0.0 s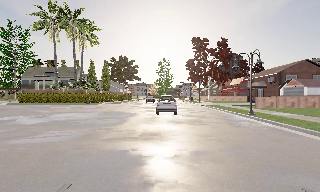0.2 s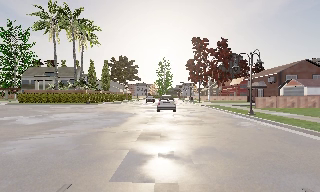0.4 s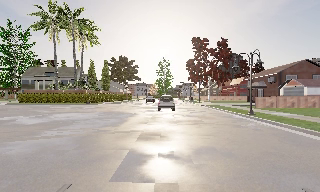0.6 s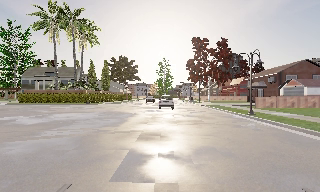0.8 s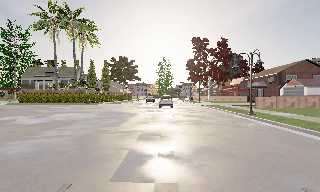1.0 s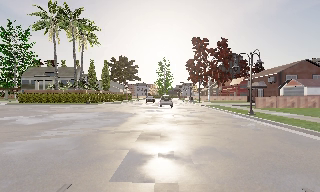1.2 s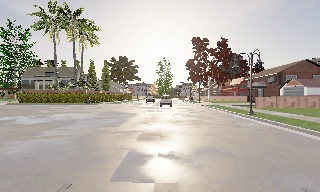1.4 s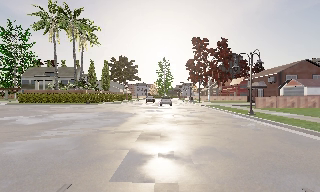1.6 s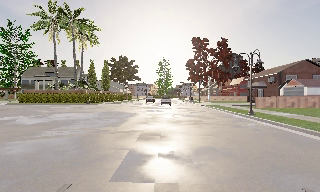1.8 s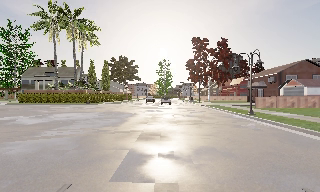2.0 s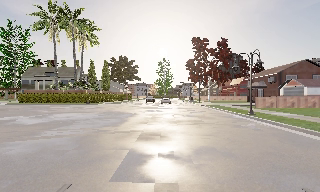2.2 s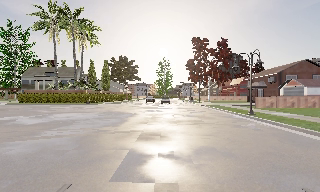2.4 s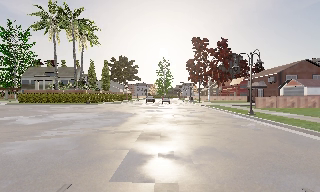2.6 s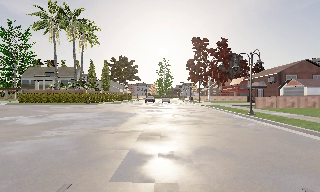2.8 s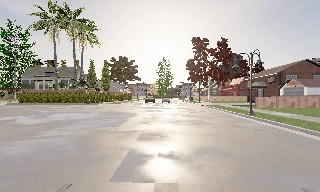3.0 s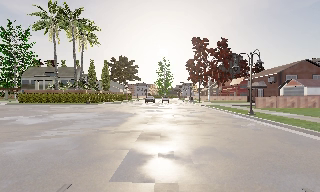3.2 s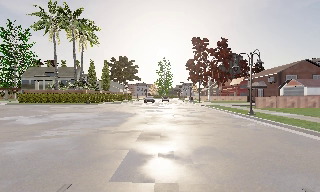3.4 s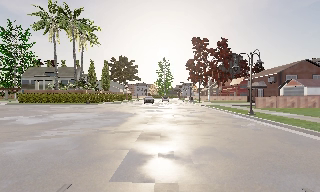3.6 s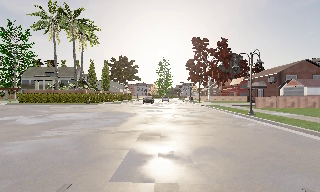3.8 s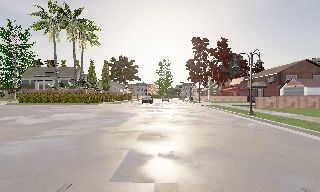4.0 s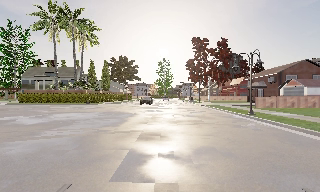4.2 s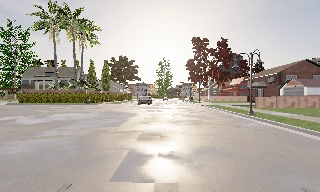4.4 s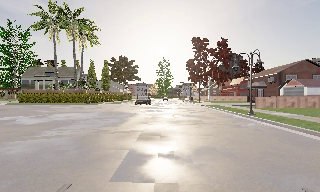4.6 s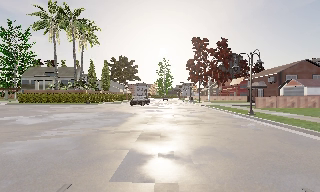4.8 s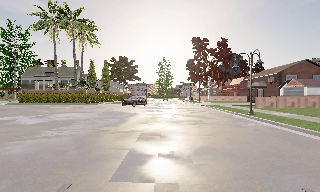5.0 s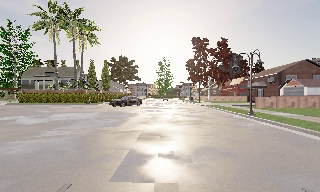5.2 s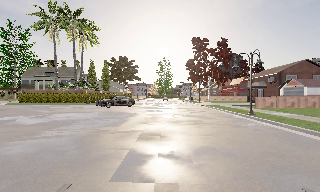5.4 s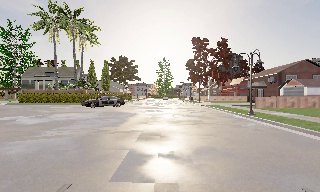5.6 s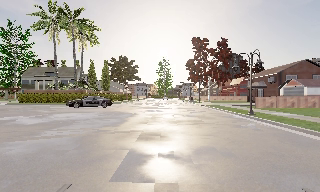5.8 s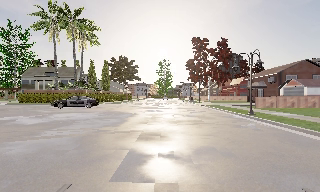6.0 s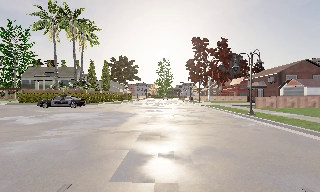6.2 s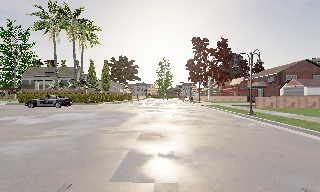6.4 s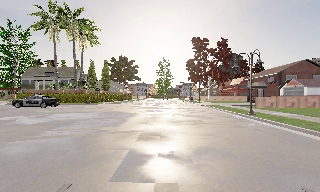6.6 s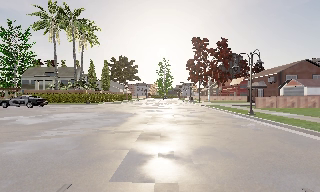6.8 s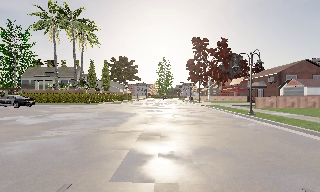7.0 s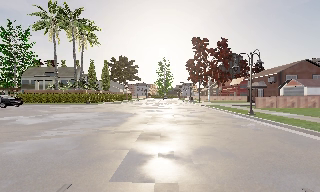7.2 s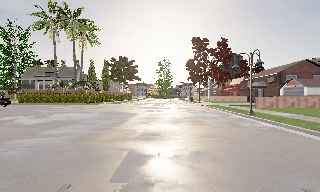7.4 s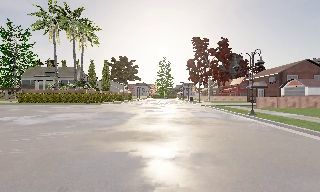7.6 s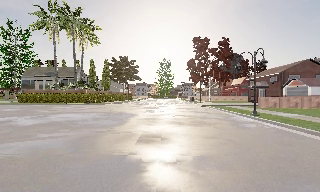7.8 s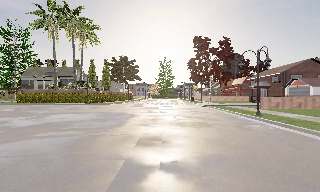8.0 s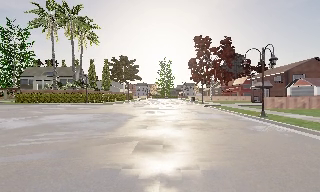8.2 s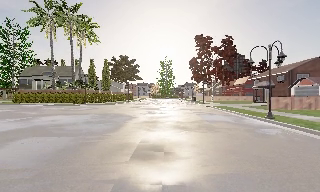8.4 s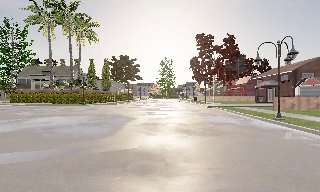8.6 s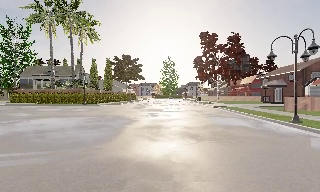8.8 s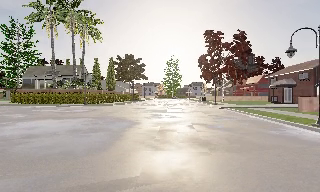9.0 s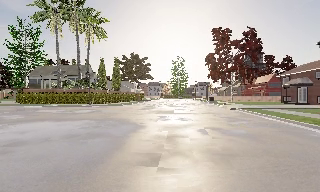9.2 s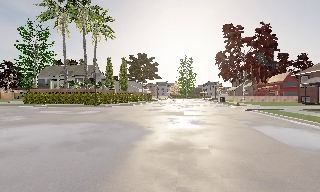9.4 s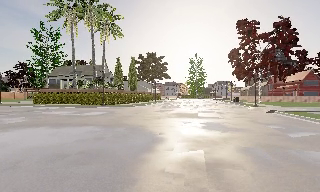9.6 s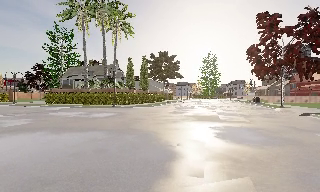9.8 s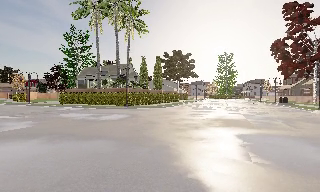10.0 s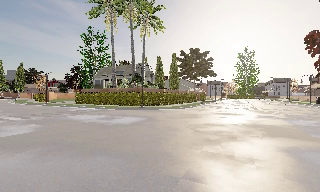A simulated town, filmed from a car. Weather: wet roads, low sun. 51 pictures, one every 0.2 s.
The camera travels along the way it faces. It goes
forward.
0.0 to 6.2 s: The camera keeps its place and its aim.
6.2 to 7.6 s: The camera shifts only a little, or ends up much as it began.
7.6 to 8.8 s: The camera travels forward, about 4 m, so what stands in front looms larger. It gains speed.
8.8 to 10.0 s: The camera pans to its left, which is counterclockwise from overhead, by about 20 degrees. It travels forward, about 8 m, so what stands in front looms larger.
The film runs forward here.
